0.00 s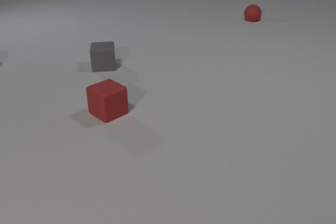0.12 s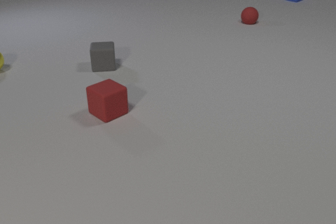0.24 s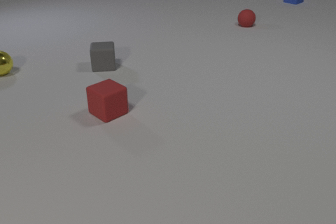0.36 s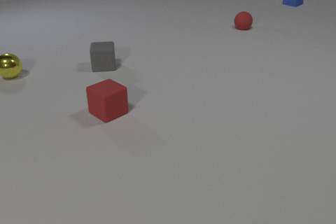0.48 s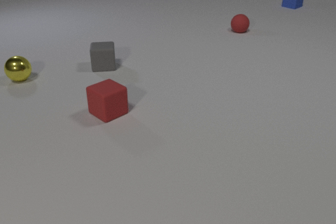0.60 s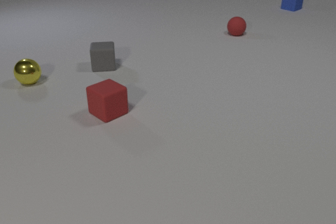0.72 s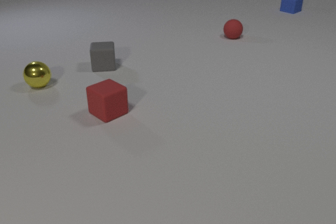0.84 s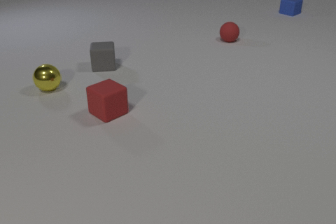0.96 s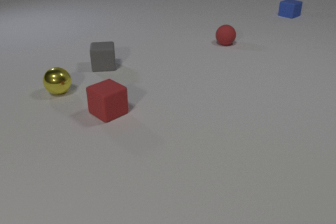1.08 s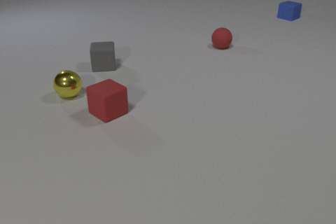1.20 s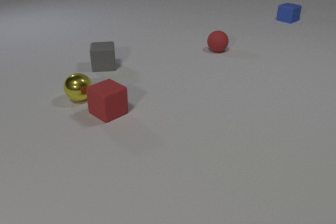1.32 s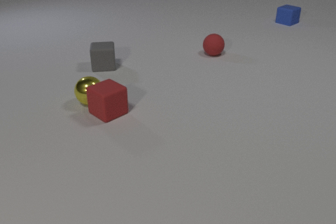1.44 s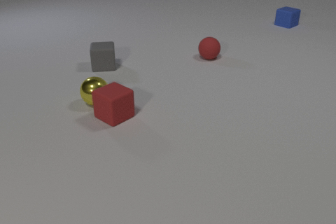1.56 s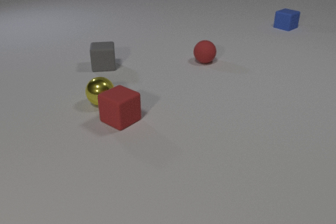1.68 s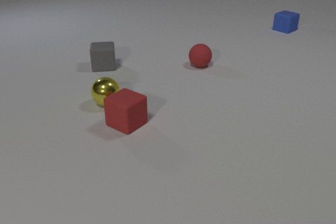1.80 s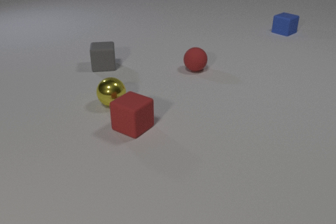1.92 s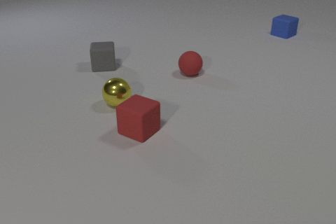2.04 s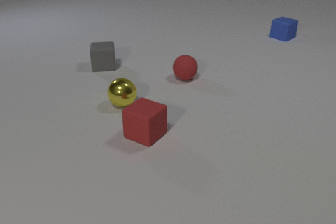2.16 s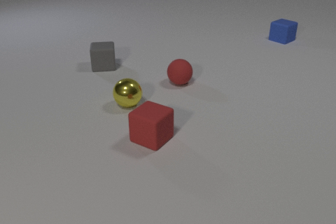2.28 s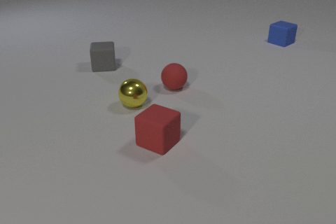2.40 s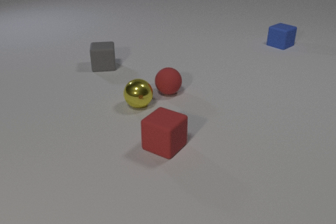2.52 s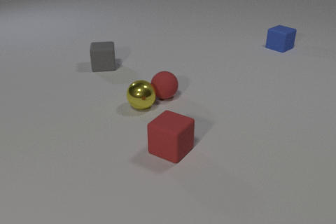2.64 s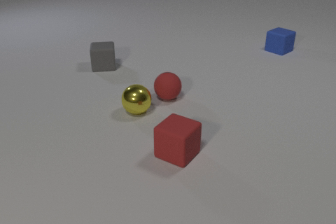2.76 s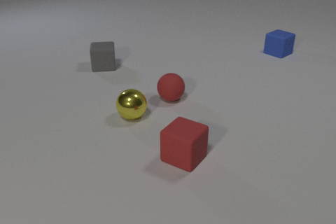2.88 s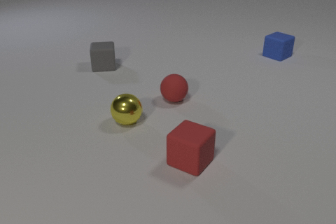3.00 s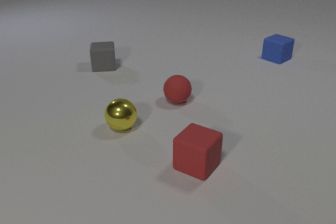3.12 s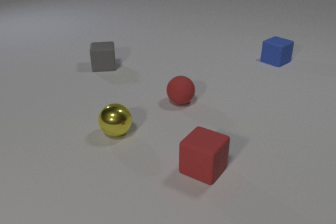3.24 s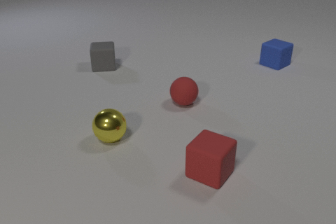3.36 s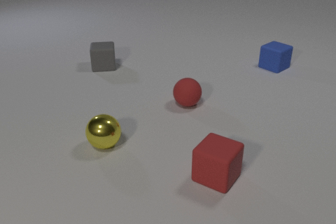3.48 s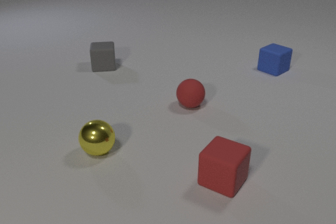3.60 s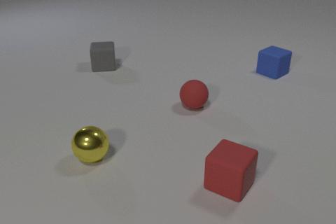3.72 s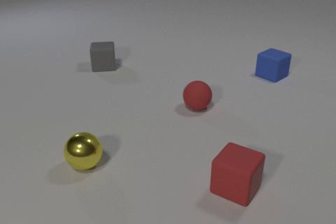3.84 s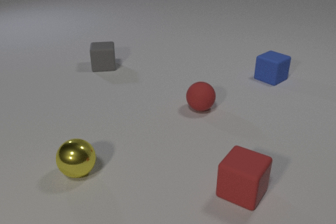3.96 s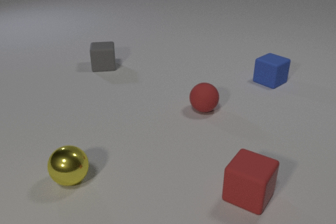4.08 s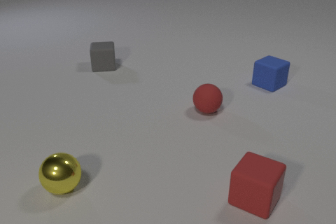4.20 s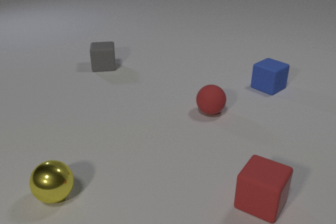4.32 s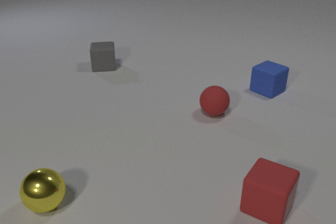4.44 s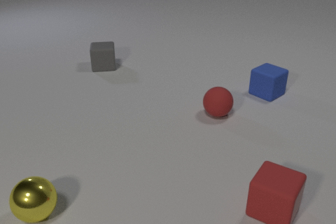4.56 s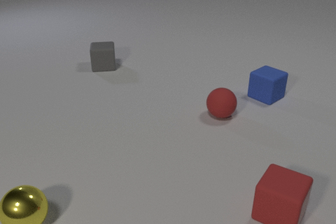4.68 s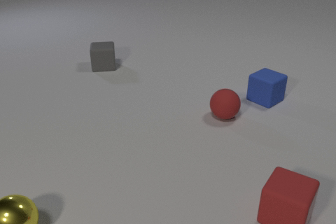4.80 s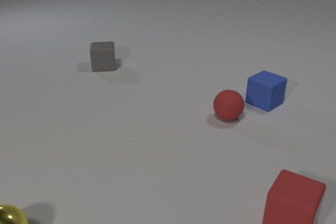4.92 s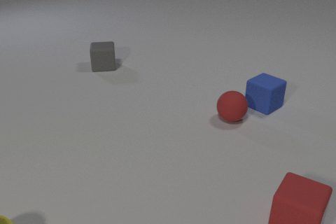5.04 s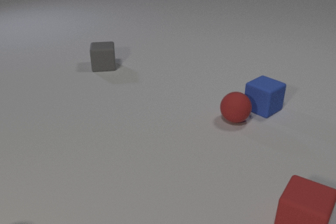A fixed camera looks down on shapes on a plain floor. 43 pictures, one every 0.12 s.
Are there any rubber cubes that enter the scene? no.
What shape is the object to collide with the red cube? sphere.
What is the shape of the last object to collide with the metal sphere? sphere.
0.00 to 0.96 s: The yellow metal sphere comes in at the left edge, rolls toward the camera and to the right. The red rubber sphere rolls toward the camera. The blue rubber cube slides toward the camera.
0.96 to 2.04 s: The yellow metal sphere rolls to the right and toward the camera. The red rubber cube slides toward the camera and to the right. The red rubber sphere rolls toward the camera and to the left. The blue rubber cube slides toward the camera. The yellow metal sphere and the red rubber cube collide.
2.04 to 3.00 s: The yellow metal sphere rolls toward the camera. The red rubber cube slides to the right and toward the camera. The red rubber sphere rolls toward the camera. The blue rubber cube slides toward the camera. The yellow metal sphere and the red rubber sphere collide.
3.00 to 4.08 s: The yellow metal sphere rolls toward the camera and to the left. The red rubber cube slides to the right and toward the camera. The red rubber sphere rolls to the right and toward the camera. The blue rubber cube slides toward the camera.
4.08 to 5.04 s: The yellow metal sphere rolls toward the camera and to the left, leaves at the bottom edge. The red rubber cube slides to the right and toward the camera. The red rubber sphere rolls to the right and toward the camera. The blue rubber cube slides toward the camera.
